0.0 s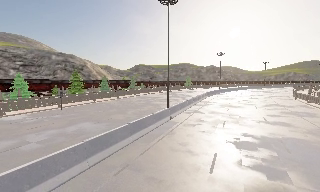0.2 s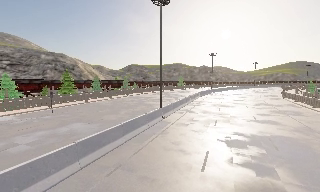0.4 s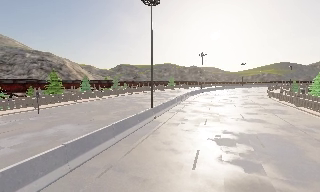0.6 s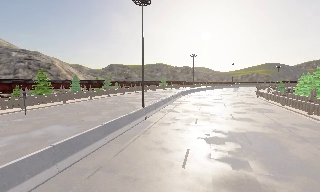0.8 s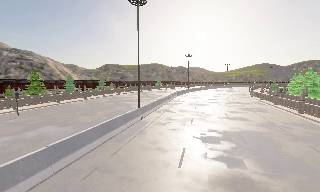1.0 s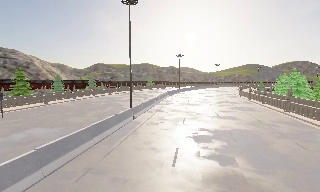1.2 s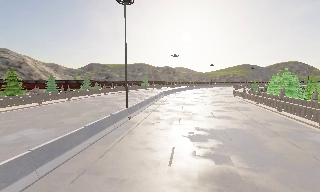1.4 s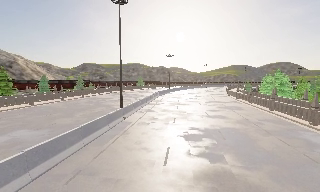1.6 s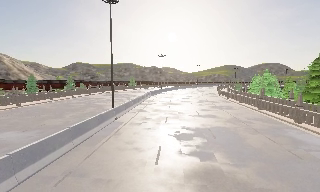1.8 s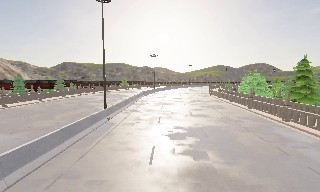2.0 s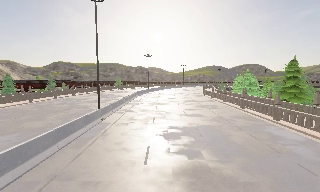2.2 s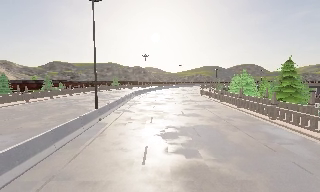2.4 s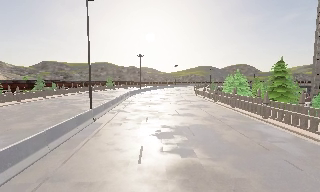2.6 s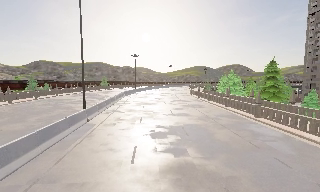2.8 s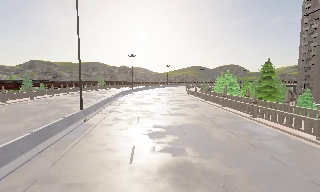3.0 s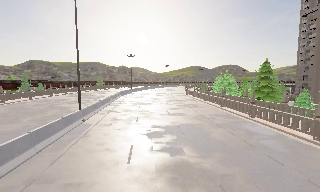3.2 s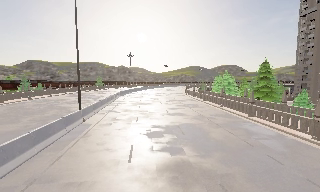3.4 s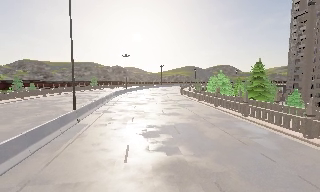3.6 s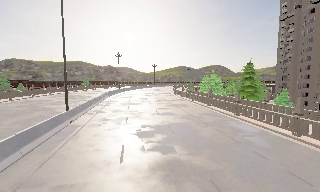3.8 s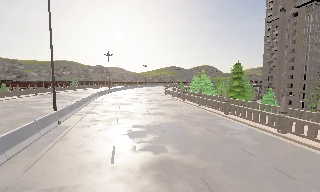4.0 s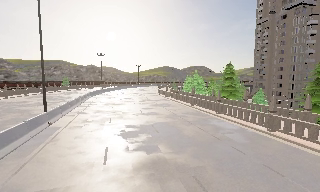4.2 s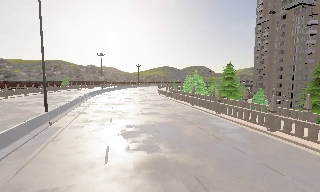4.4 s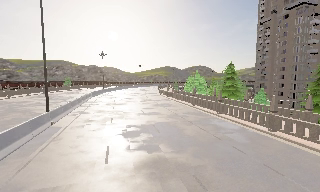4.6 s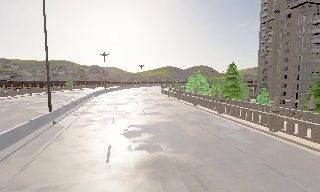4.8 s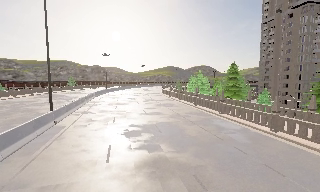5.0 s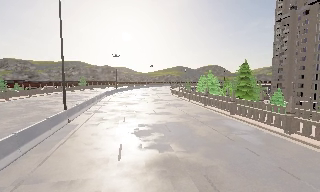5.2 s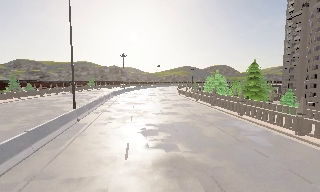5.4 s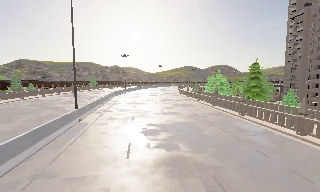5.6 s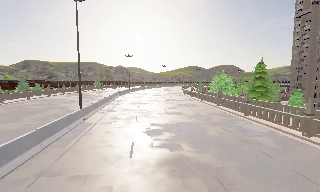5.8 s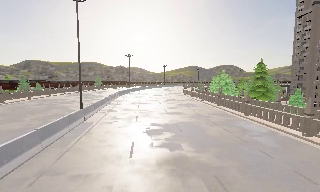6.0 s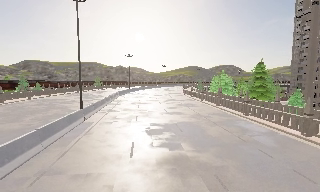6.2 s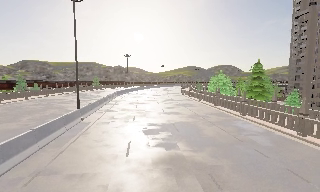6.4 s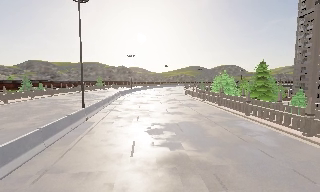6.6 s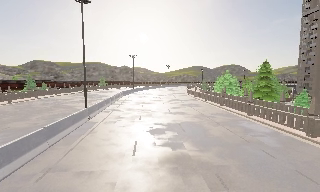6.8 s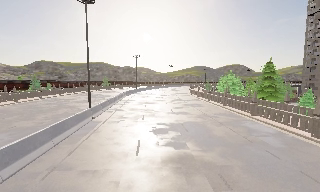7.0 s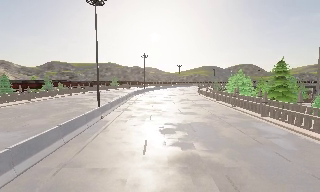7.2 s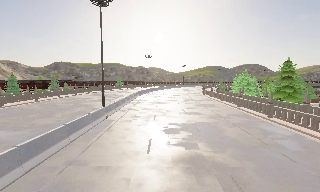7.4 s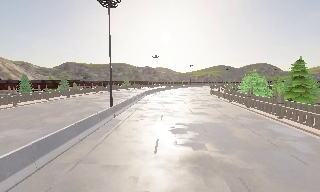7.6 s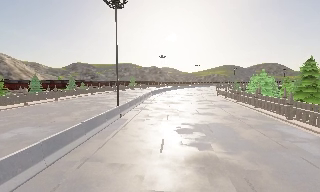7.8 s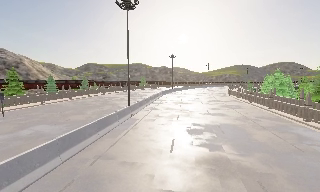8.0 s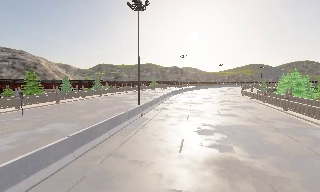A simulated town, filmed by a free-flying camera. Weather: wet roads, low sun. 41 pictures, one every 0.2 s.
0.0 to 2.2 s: The scene slides to the left, as the camera pans about 25 degrees to its right.
2.2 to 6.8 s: The camera travels backward, about 1 m, so what stands in front gets smaller.
6.8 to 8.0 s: The camera pans to its left, which is counterclockwise from overhead, by about 15 degrees.
The film runs backward here.
